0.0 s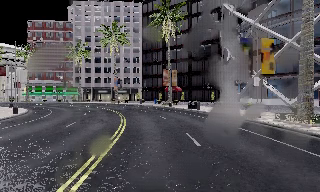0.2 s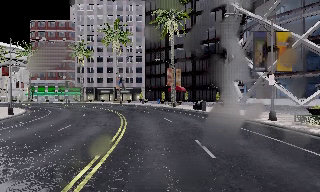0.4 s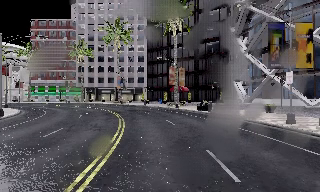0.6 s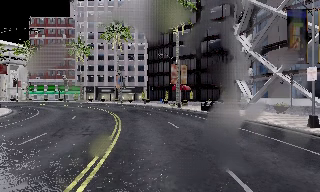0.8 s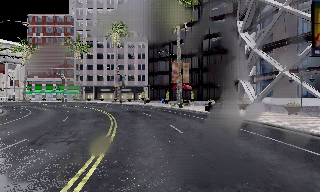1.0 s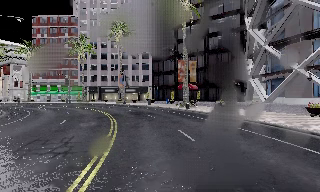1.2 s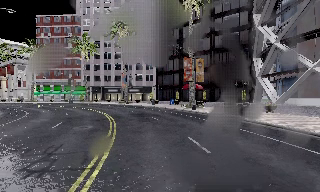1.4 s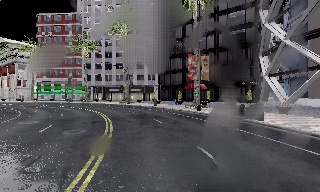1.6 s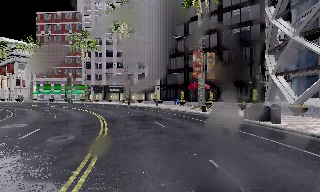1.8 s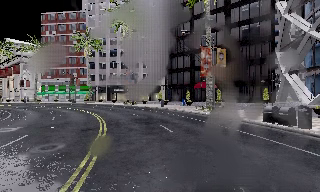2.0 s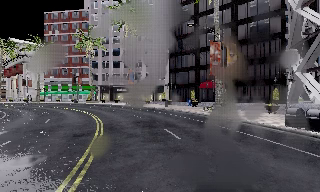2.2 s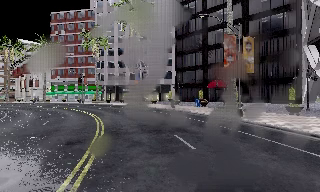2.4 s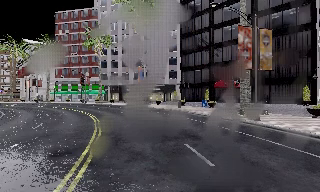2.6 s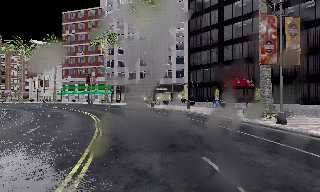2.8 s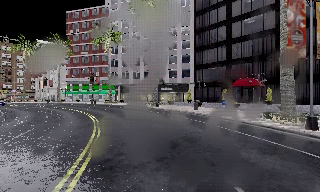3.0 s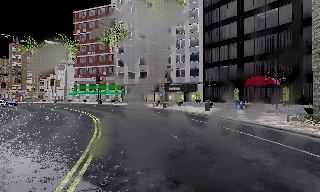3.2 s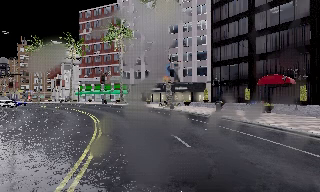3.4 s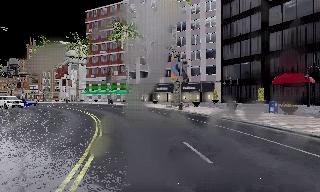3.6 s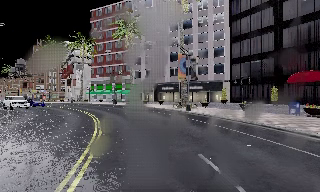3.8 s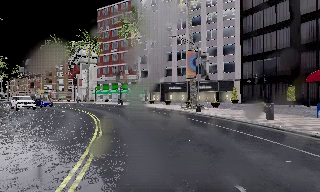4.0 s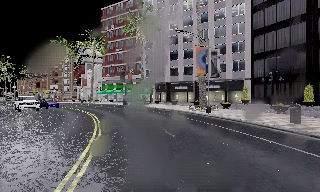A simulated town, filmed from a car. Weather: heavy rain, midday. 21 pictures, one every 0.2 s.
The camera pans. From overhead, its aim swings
counterclockwise.
The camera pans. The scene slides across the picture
to the right.
0.0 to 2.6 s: The camera pans to its left, which is counterclockwise from overhead, by about 15 degrees. It travels forward, about 17 m, so what stands in front looms larger.
2.6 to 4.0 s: The camera pans to its left, which is counterclockwise from overhead, by about 15 degrees. It travels forward, about 9 m, so what stands in front looms larger.
The film runs forward here.
